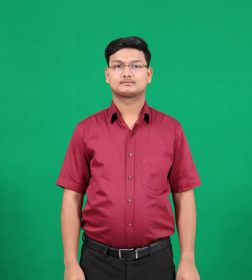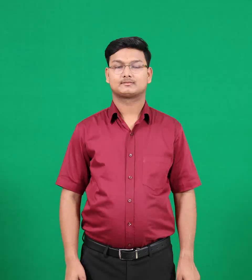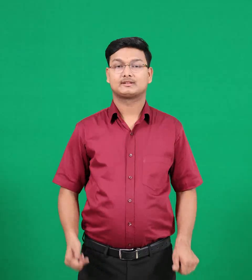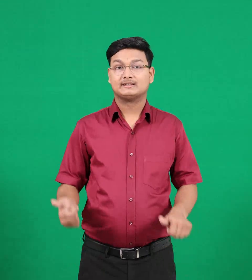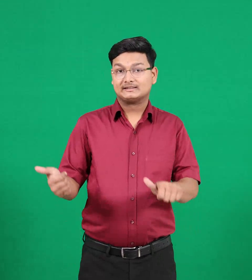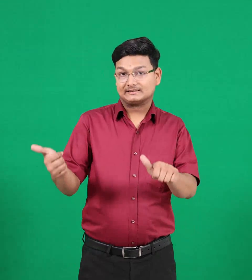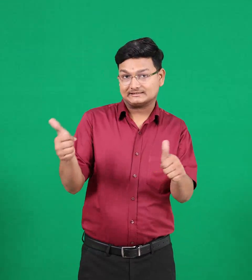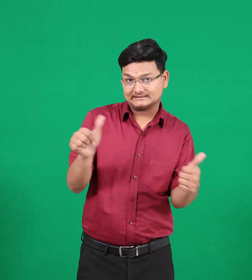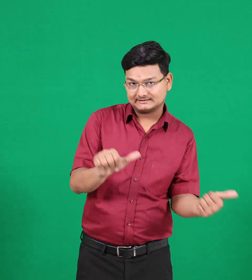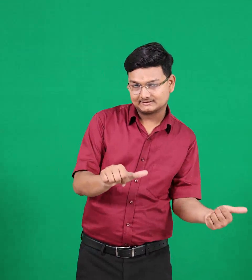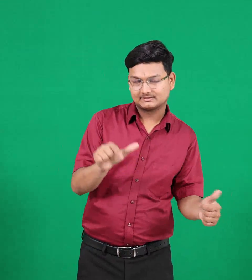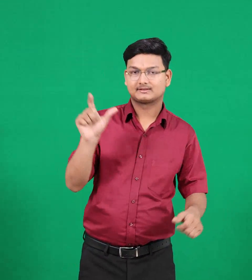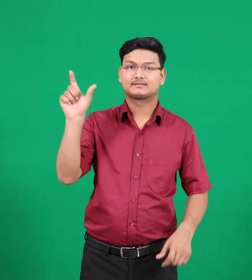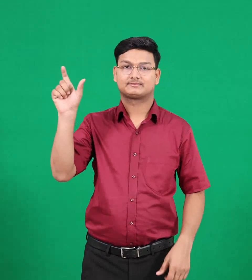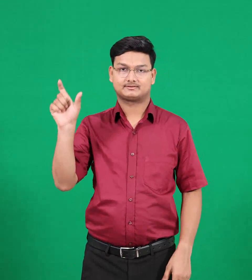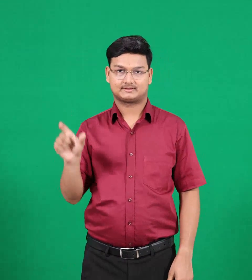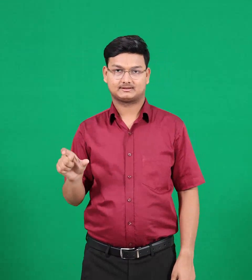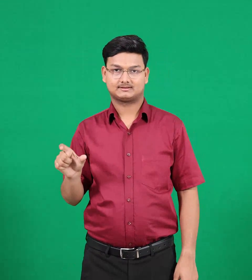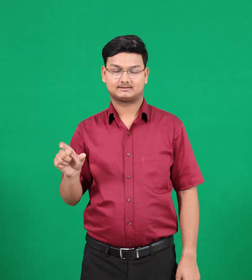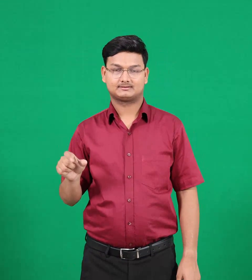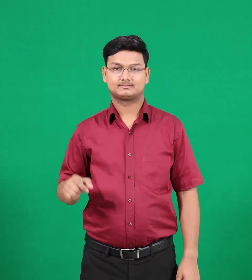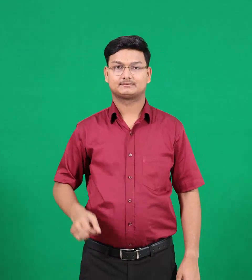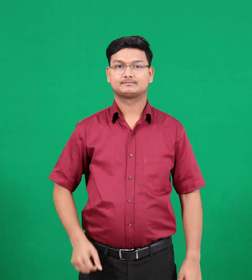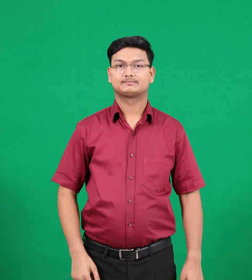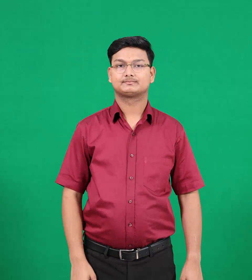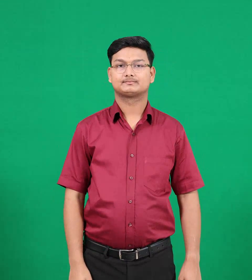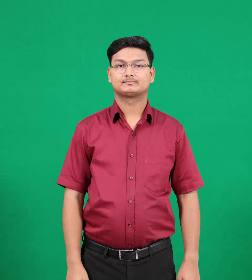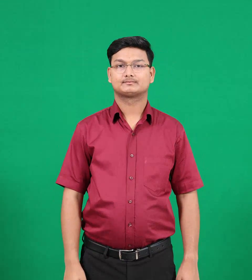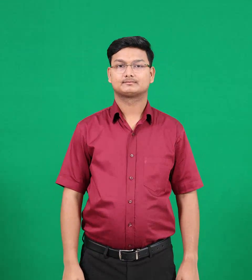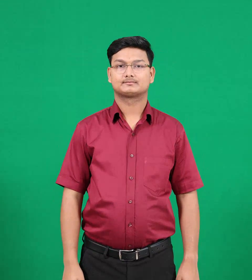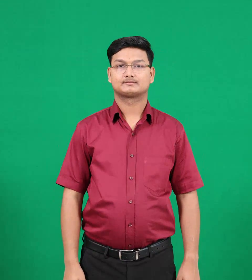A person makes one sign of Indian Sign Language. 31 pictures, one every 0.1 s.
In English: baptizer
